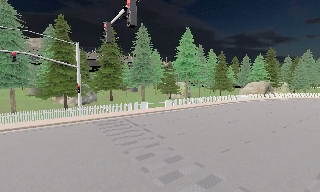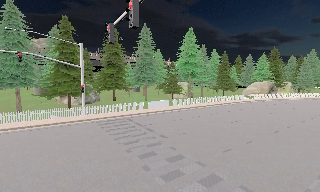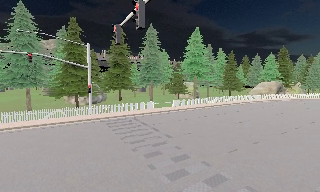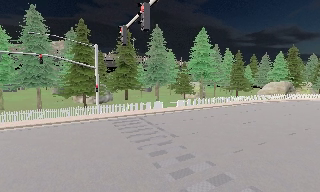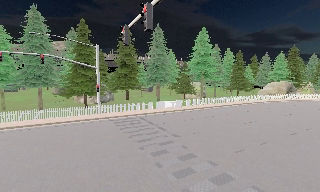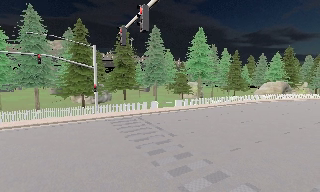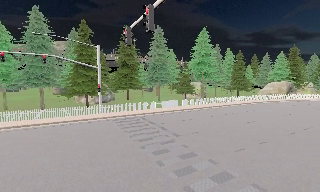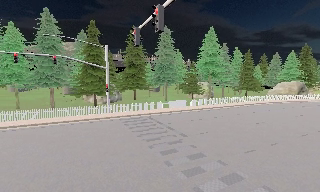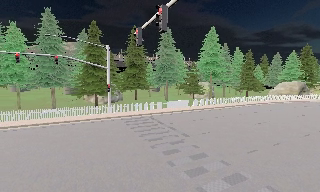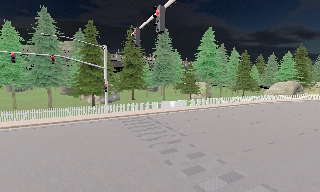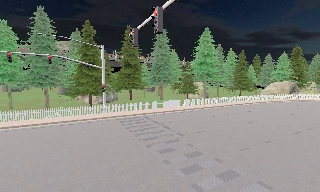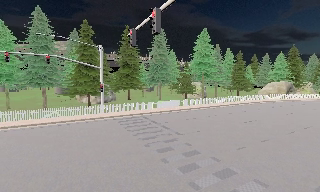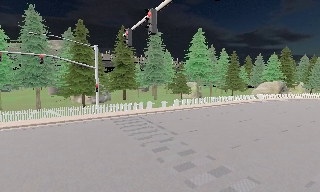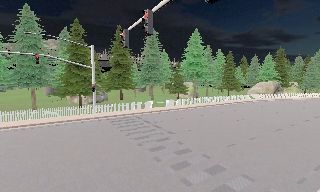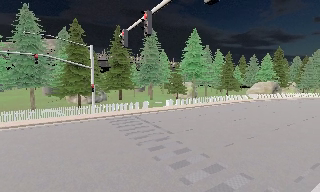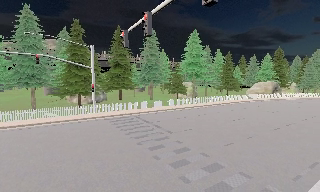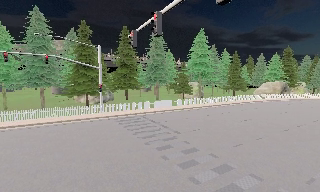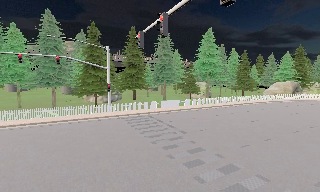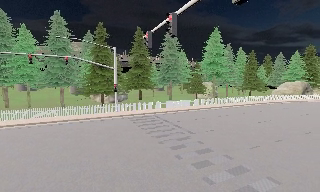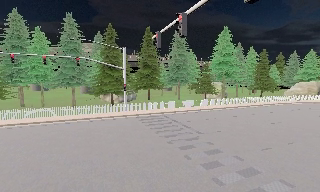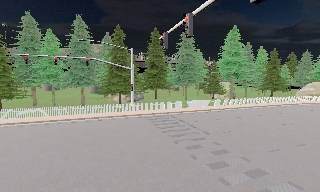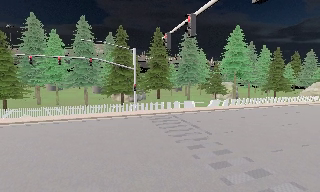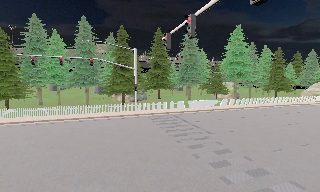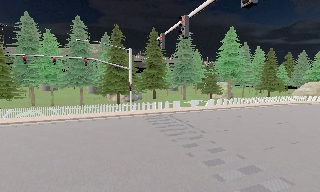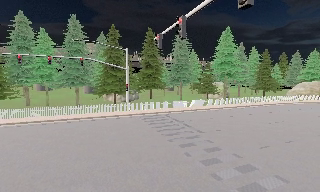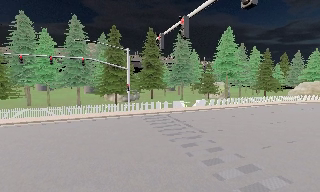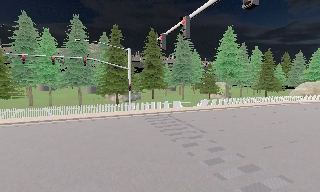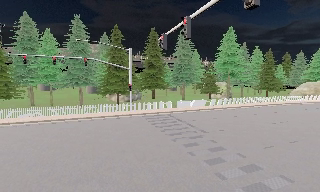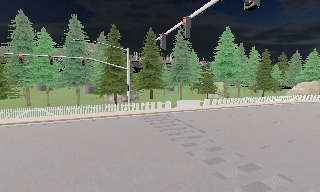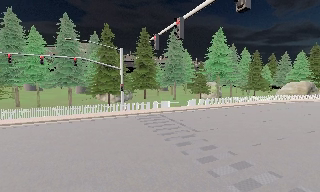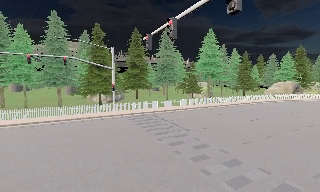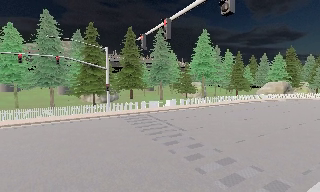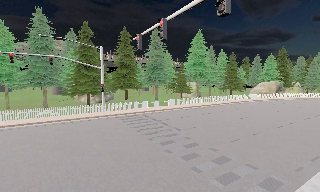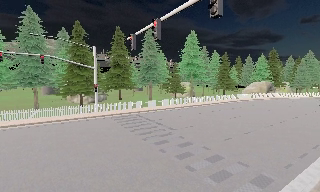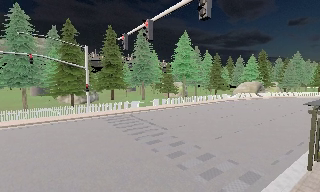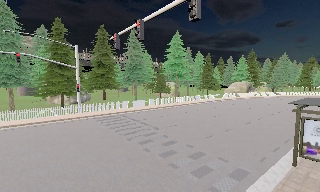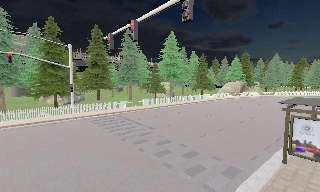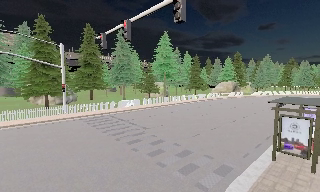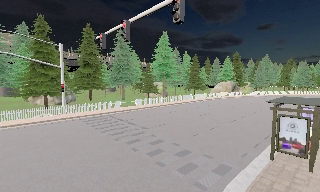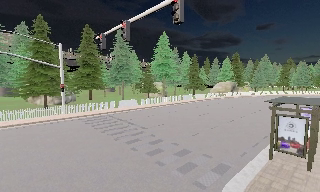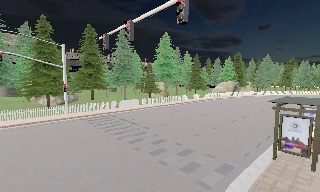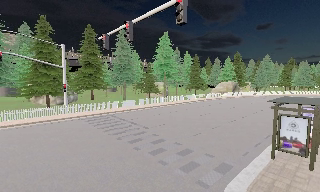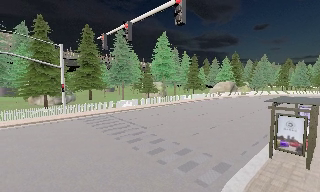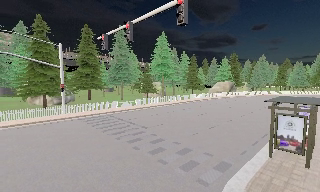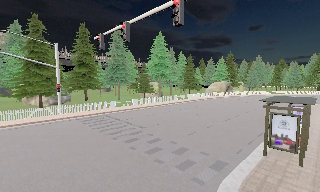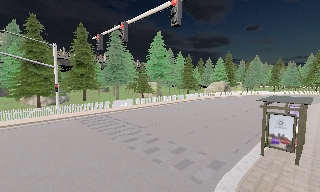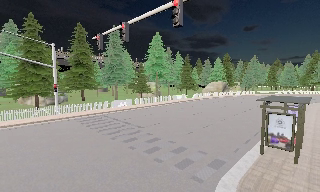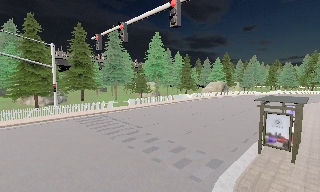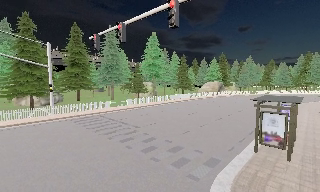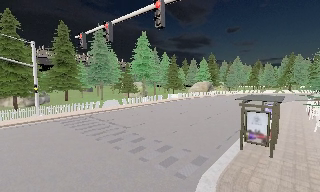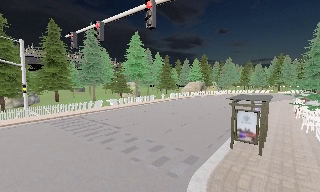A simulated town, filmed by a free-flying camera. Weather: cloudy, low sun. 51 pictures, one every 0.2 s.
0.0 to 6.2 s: The camera travels backward and to its left, about 2 m, so what stands in front gets smaller.
6.2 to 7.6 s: The scene slides to the left, as the camera pans about 15 degrees to its right.
7.6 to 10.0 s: The camera shifts only a little, or ends up much as it began.
The film runs backward here.
